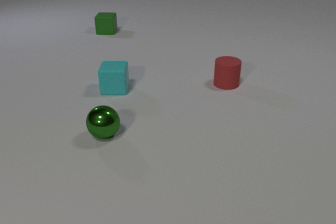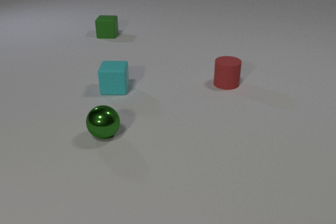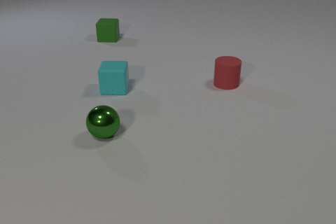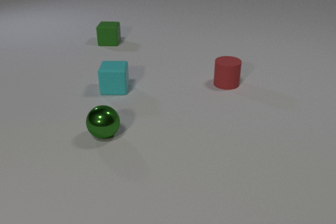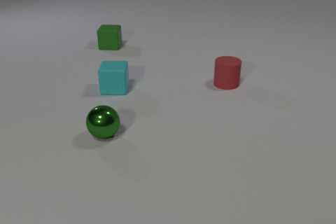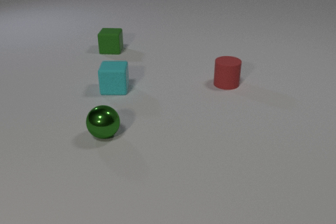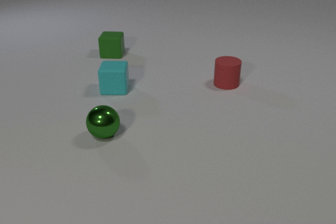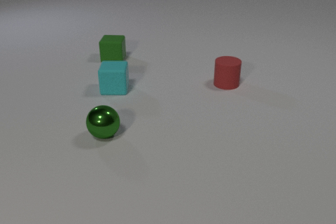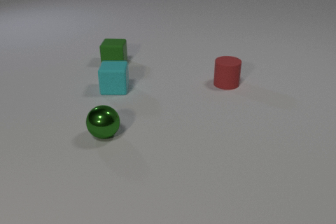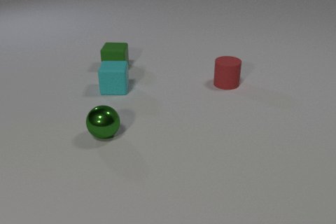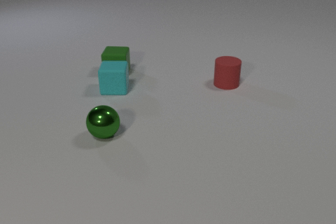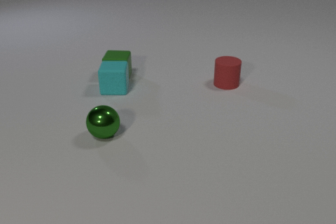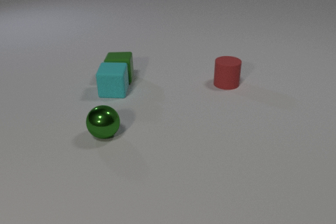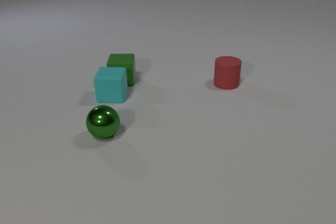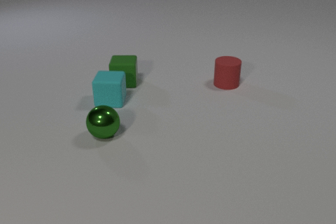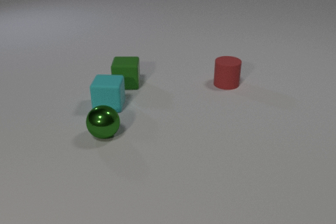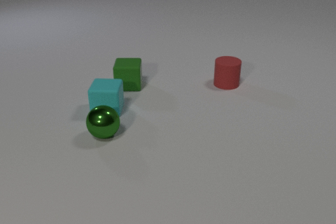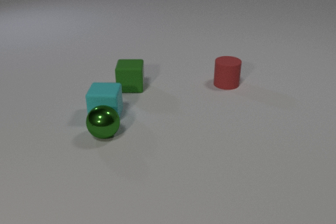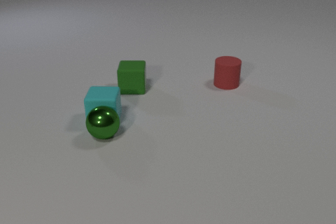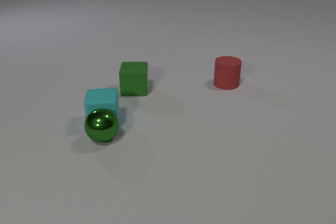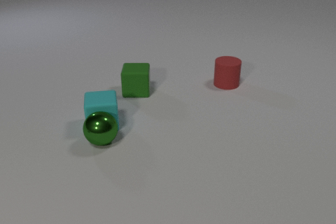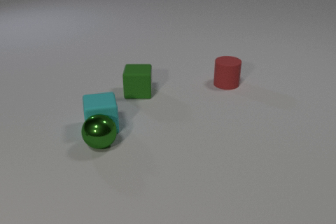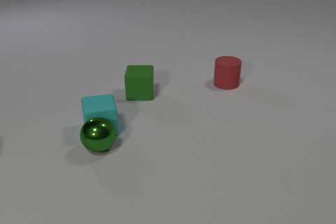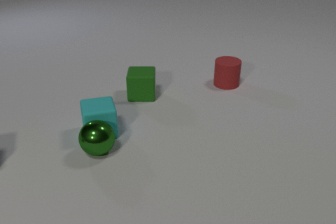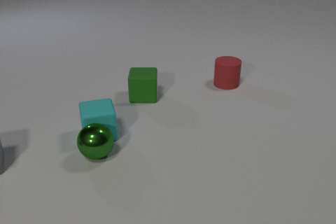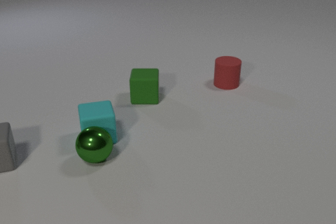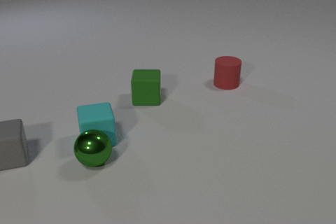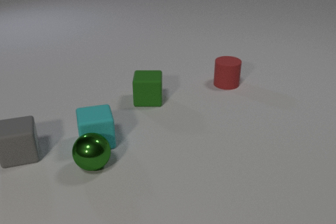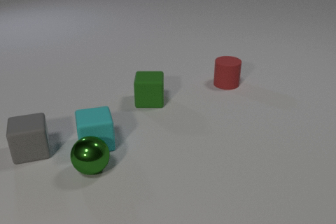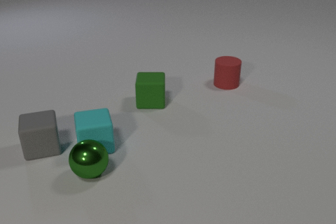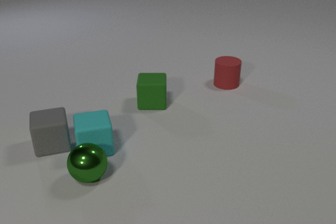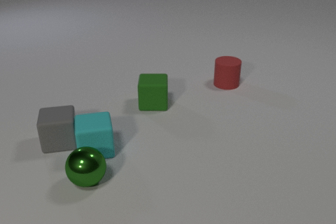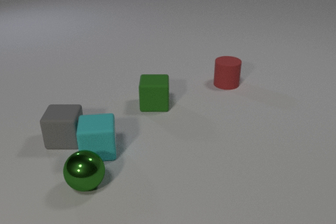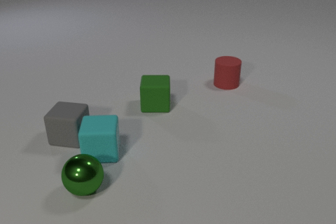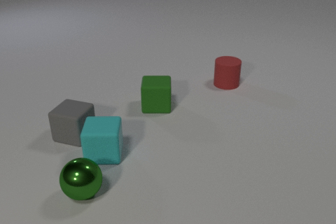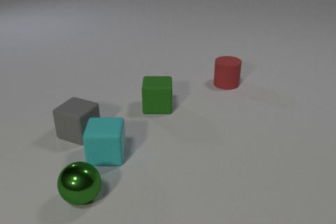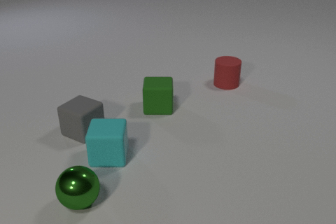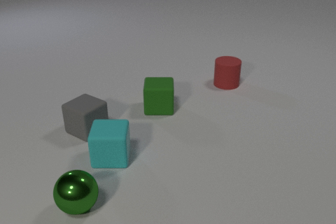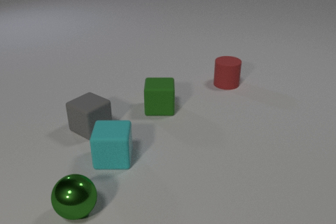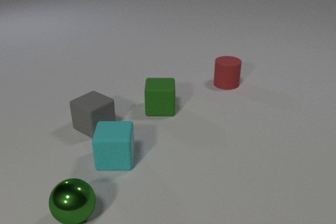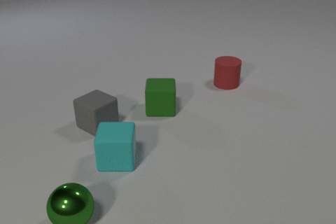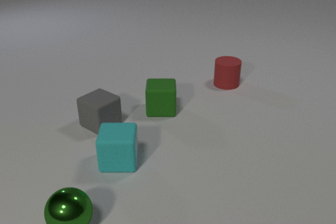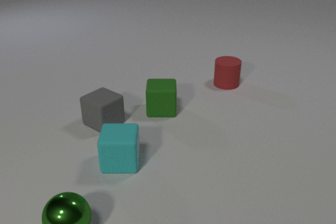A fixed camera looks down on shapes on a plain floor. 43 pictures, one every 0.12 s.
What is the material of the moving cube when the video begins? rubber.
What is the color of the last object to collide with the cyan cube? gray.
Are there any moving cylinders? no.
0.00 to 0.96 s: The green rubber cube slides toward the camera.
0.96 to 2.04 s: The green rubber cube slides toward the camera. The cyan rubber cube slides toward the camera. The green rubber cube and the cyan rubber cube collide.
2.04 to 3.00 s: The green rubber cube slides toward the camera and to the right. The cyan rubber cube slides toward the camera. The green metal sphere rolls toward the camera. The gray rubber cube comes in at the left edge, slides to the right. The cyan rubber cube and the green metal sphere collide.
3.00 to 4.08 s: The green rubber cube slides toward the camera and to the right. The cyan rubber cube slides toward the camera. The green metal sphere rolls toward the camera. The gray rubber cube slides to the right, spins so that its near face slides to the left, clockwise seen from above. The cyan rubber cube and the gray rubber cube collide.
4.08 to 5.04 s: The green rubber cube slides toward the camera. The cyan rubber cube slides to the right and toward the camera. The green metal sphere rolls toward the camera. The gray rubber cube slides to the right and away from the camera, spins so that its near face slides to the left, clockwise seen from above.
